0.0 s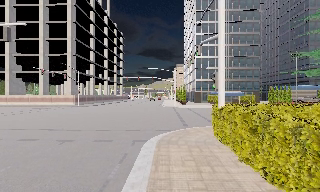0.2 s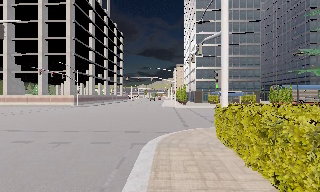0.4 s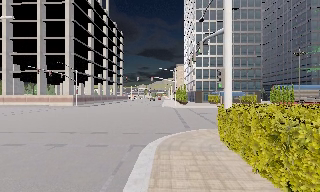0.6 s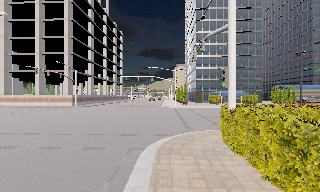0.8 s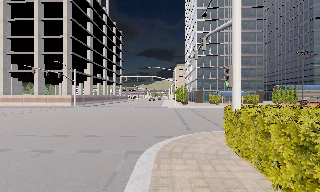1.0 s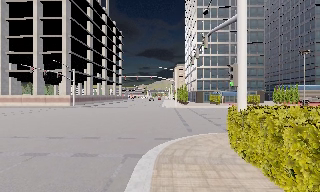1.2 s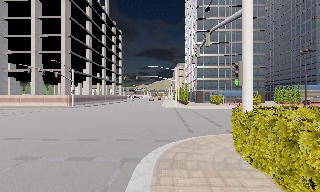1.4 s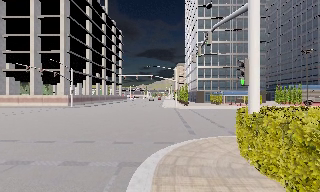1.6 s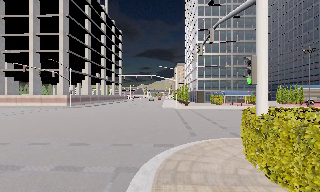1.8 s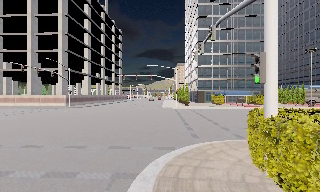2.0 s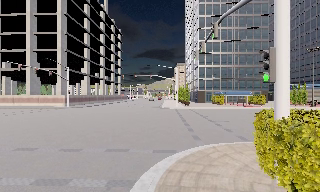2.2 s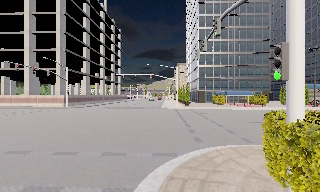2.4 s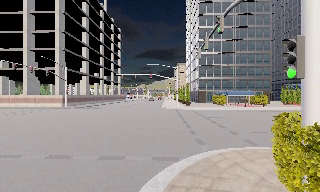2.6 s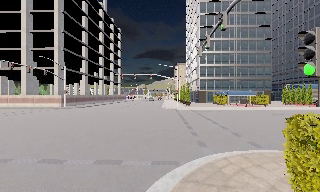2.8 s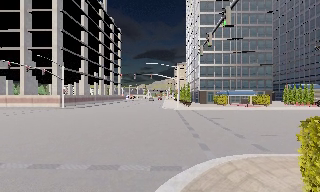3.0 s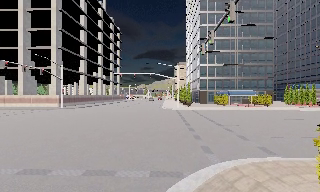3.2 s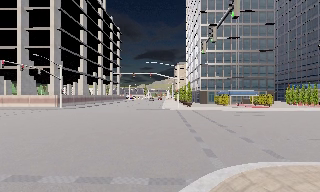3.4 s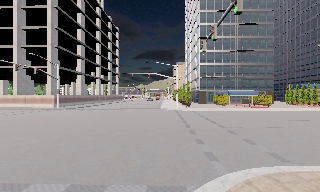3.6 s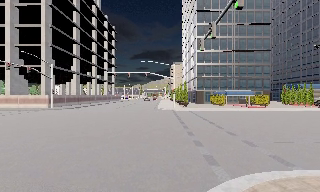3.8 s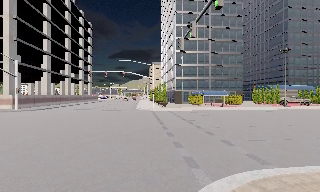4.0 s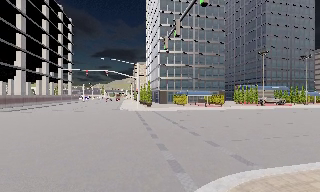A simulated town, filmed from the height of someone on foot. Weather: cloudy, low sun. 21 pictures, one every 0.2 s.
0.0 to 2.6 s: The camera travels forward, about 5 m, so what stands in front looms larger.
2.6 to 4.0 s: The camera pans to its right, which is clockwise from overhead, by about 15 degrees. It travels forward, about 2.5 m, so what stands in front looms larger.
The film runs forward here.
